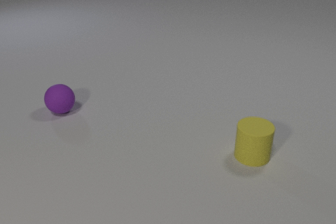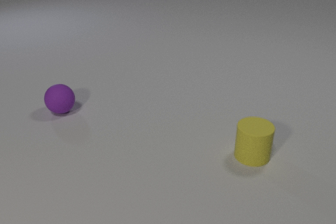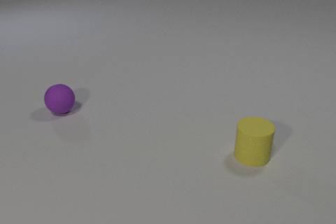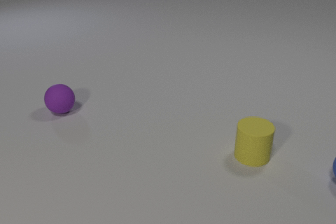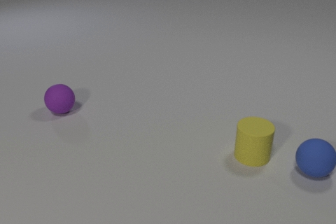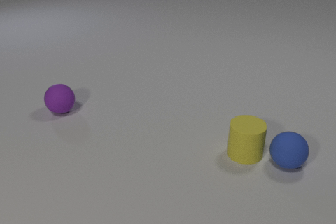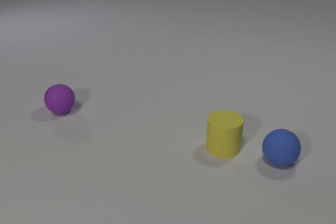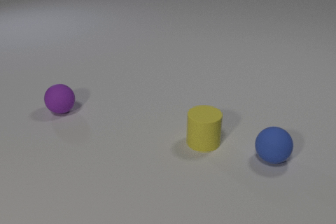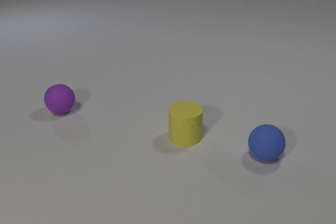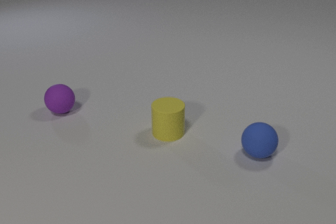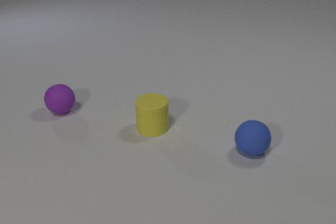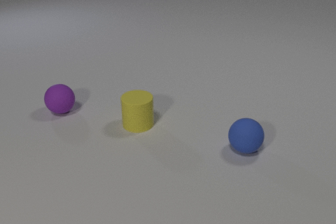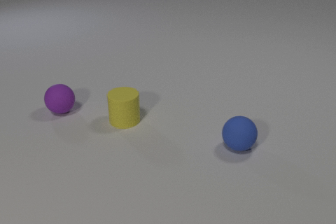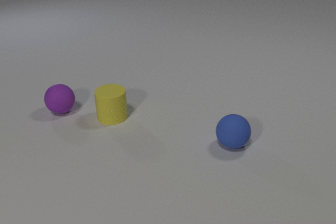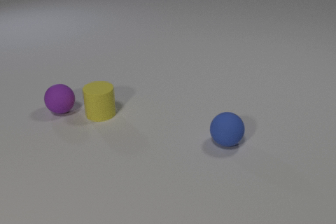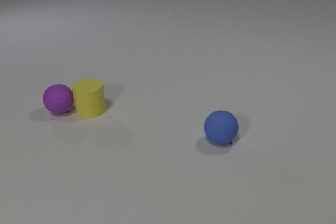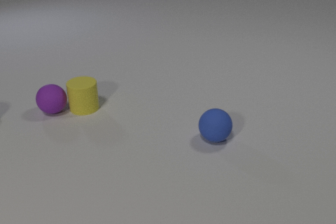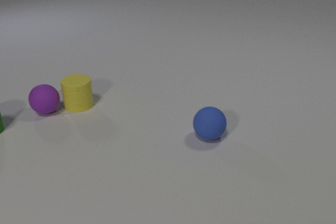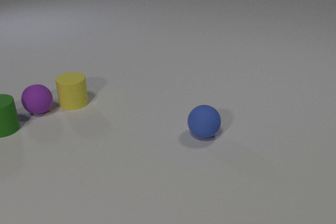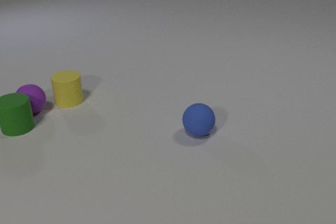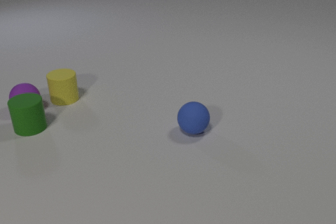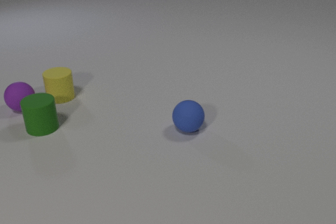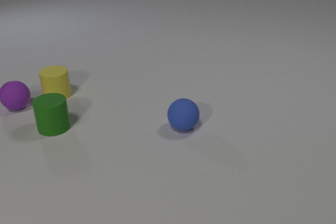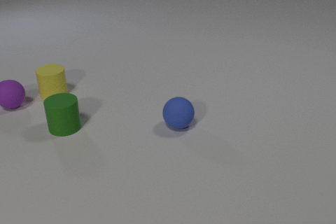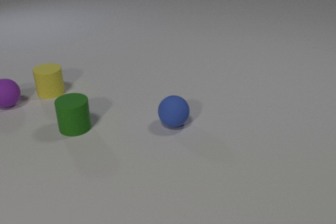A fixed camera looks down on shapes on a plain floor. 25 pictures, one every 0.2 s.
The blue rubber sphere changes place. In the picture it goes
to the left.
0.0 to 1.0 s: The blue rubber sphere comes in at the right edge, rolls to the left. The yellow rubber cylinder slides to the left. The blue rubber sphere and the yellow rubber cylinder collide.
1.0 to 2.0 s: The blue rubber sphere rolls to the left. The yellow rubber cylinder slides to the left and away from the camera.
2.0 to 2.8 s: The blue rubber sphere rolls to the left and away from the camera. The yellow rubber cylinder slides to the left and away from the camera.
2.8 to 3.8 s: The blue rubber sphere rolls to the left and away from the camera. The yellow rubber cylinder slides away from the camera and to the left. The green rubber cylinder comes in at the left edge, slides to the right. The purple rubber sphere rolls to the left. The yellow rubber cylinder and the purple rubber sphere collide. The green rubber cylinder and the purple rubber sphere collide.
3.8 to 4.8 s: The blue rubber sphere rolls to the left and away from the camera. The yellow rubber cylinder slides away from the camera and to the left. The green rubber cylinder slides to the right. The purple rubber sphere rolls to the left and away from the camera.
What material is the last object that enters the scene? rubber.
How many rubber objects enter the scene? 2.
What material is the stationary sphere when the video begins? rubber.
